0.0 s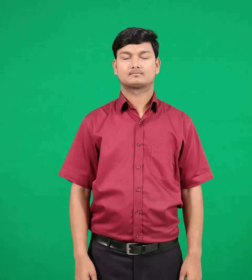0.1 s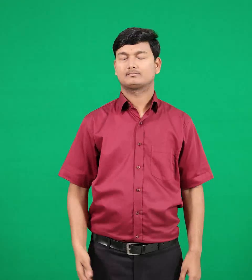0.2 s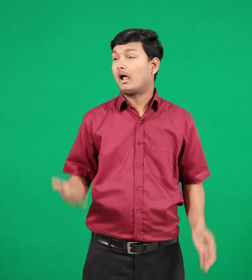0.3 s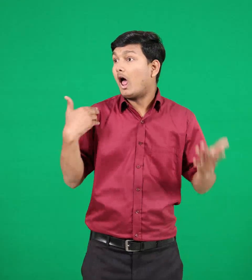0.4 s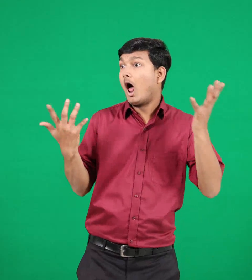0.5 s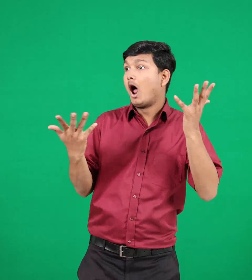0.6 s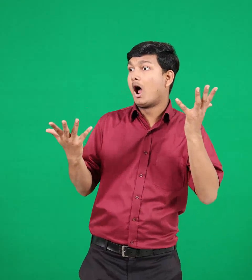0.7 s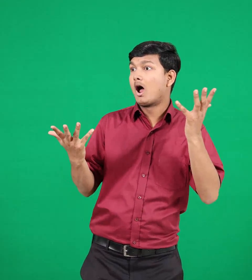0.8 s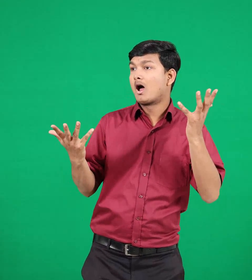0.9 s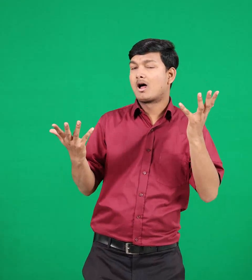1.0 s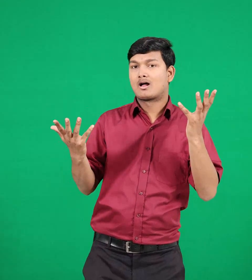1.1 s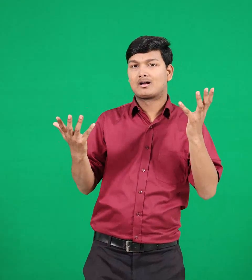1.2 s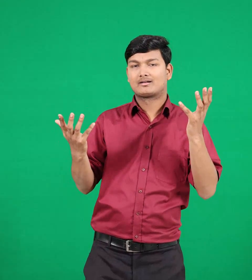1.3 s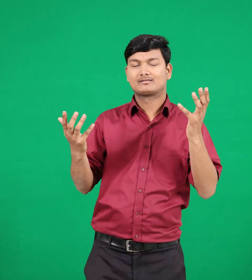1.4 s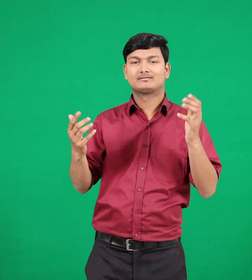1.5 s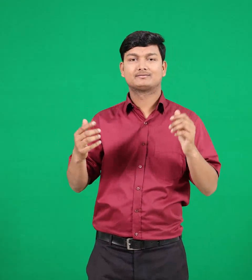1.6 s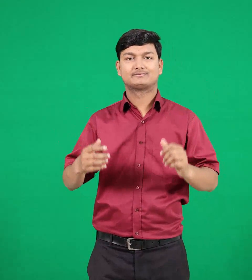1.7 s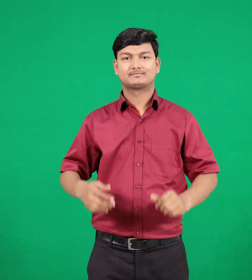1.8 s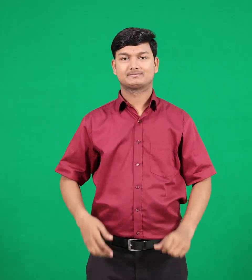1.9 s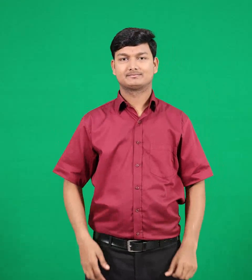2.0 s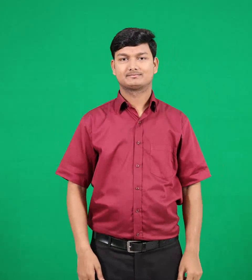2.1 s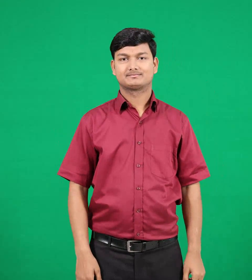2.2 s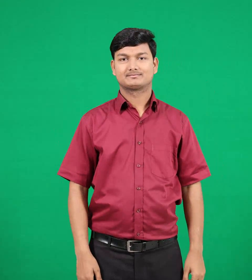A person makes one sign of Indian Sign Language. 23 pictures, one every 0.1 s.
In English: scared
